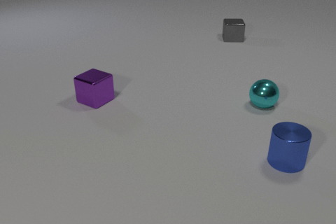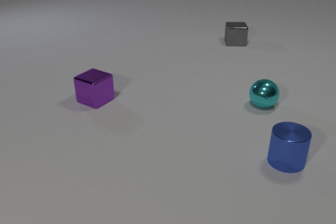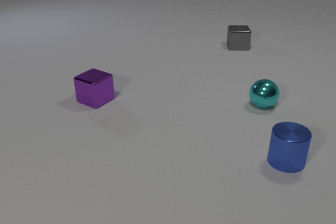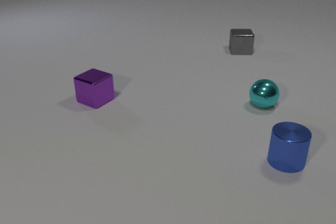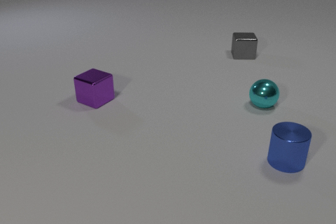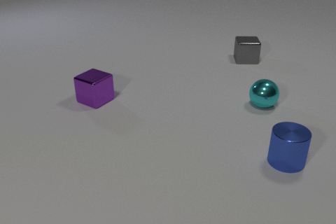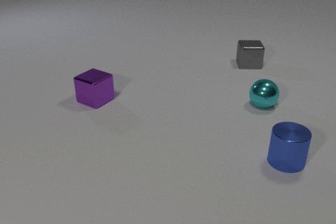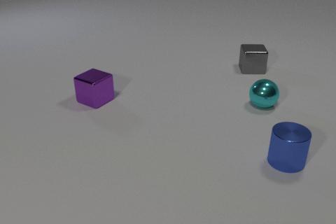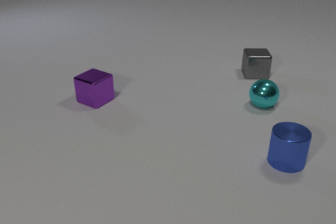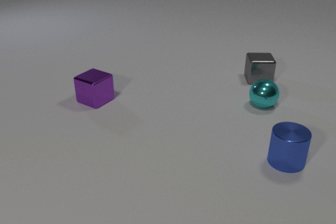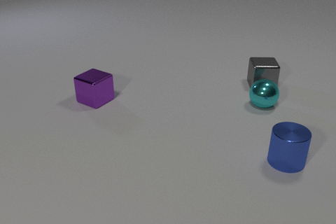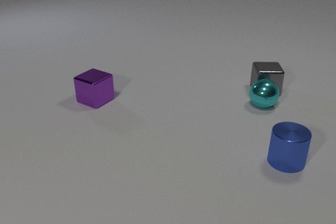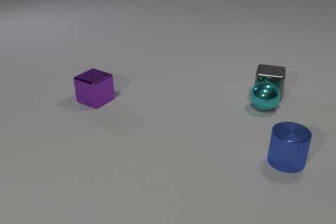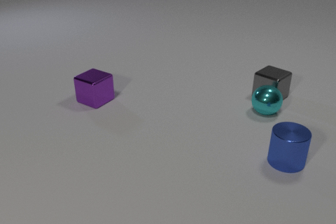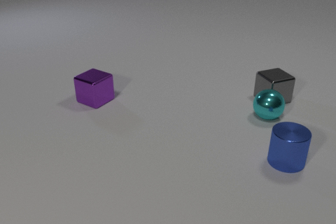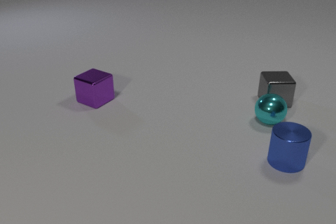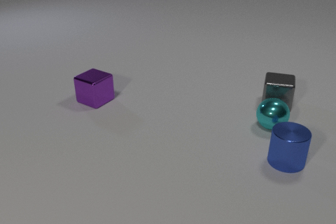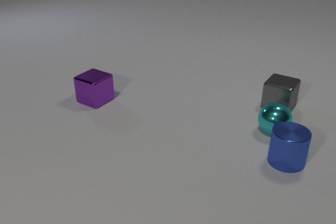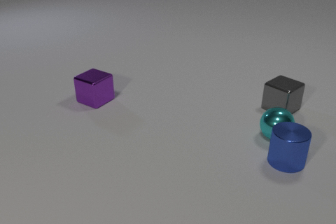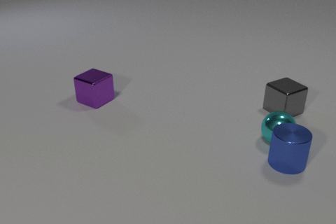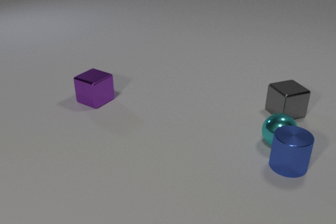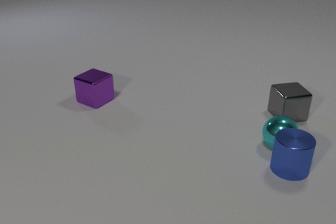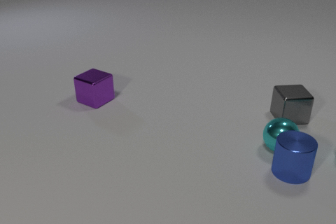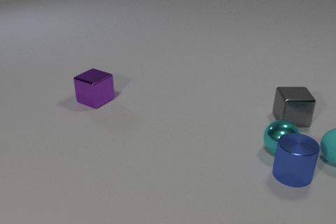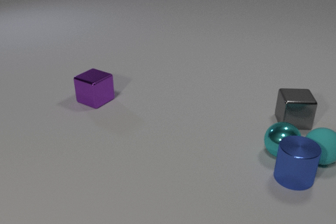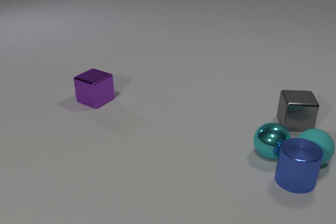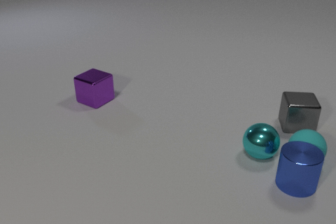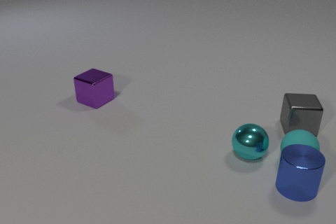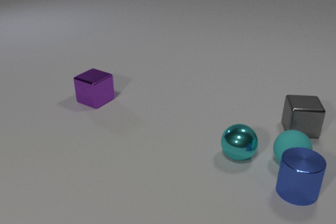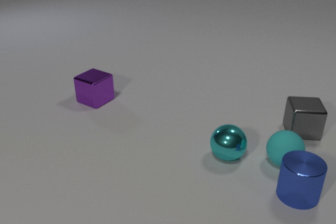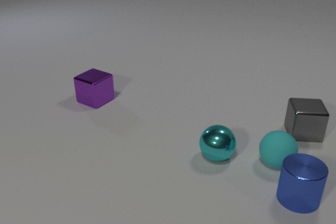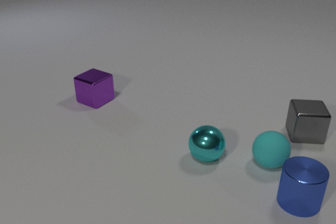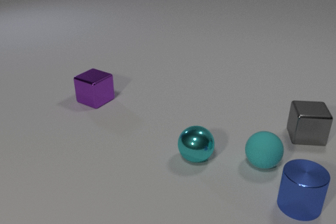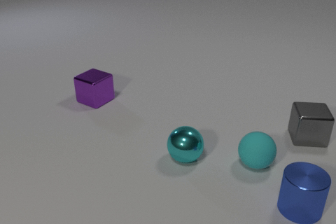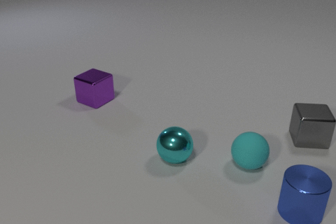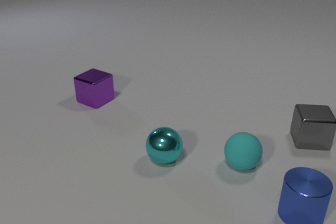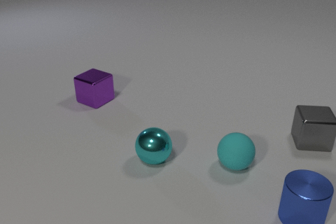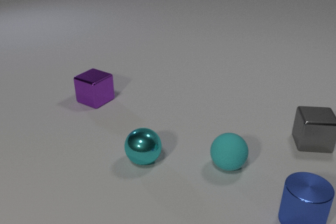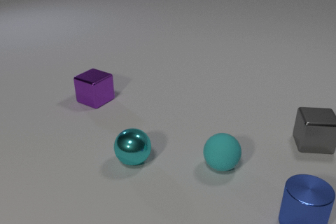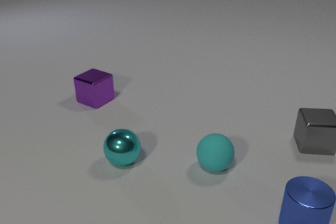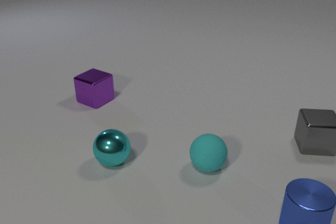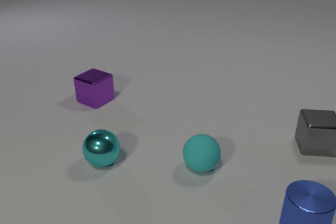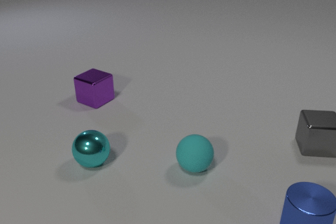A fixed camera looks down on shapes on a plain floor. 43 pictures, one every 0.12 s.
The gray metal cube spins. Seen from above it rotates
clockwise.
The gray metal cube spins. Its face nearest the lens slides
to the left.
0.00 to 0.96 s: The gray metal cube slides toward the camera.
0.96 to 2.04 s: The gray metal cube slides toward the camera, spins so that its near face slides to the left, clockwise seen from above. The cyan metal sphere rolls toward the camera. The gray metal cube and the cyan metal sphere collide.
2.04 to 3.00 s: The gray metal cube slides toward the camera and to the right, spins clockwise seen from above by about 60 degrees, its near face sliding to the left. The cyan metal sphere rolls toward the camera. The blue metal cylinder slides toward the camera. The cyan rubber sphere comes in at the right edge, rolls to the left and toward the camera. The cyan metal sphere and the blue metal cylinder collide. The cyan metal sphere and the cyan rubber sphere collide. The blue metal cylinder and the cyan rubber sphere collide.
3.00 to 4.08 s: The gray metal cube slides toward the camera and to the right. The cyan metal sphere rolls to the left. The blue metal cylinder slides toward the camera. The cyan rubber sphere rolls to the left and toward the camera.
4.08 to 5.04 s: The gray metal cube slides toward the camera and to the right. The cyan metal sphere rolls to the left. The blue metal cylinder slides toward the camera. The cyan rubber sphere rolls to the left.
How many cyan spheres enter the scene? 1.
How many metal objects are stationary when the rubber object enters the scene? 1.
What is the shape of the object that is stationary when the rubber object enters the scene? cube.
